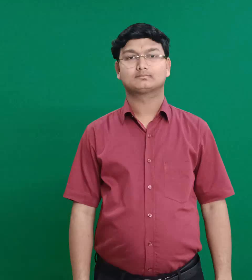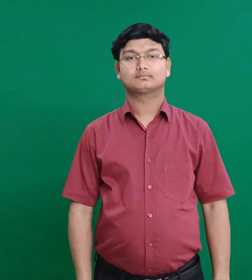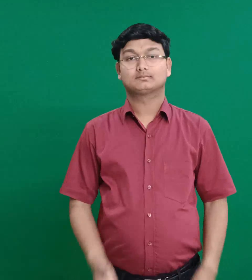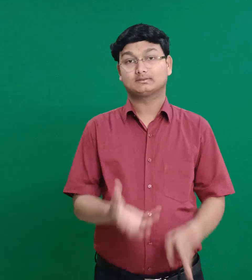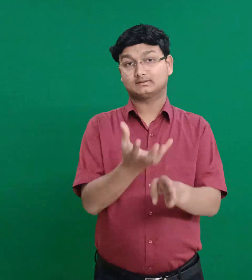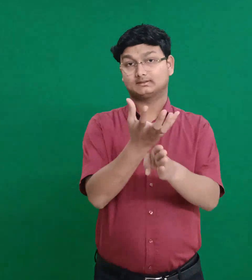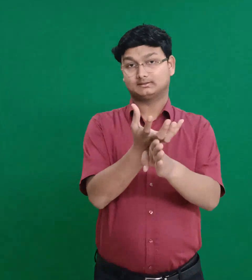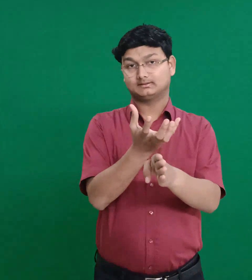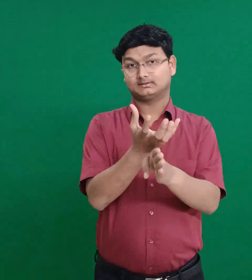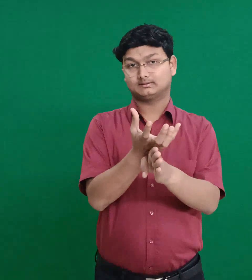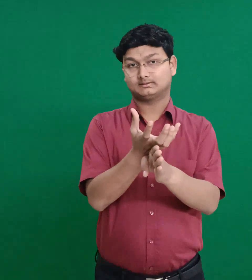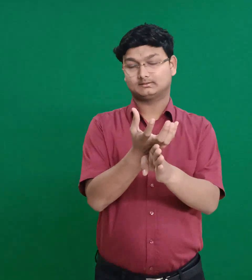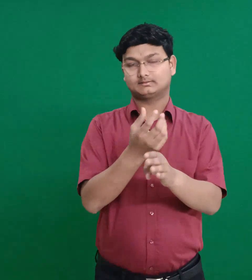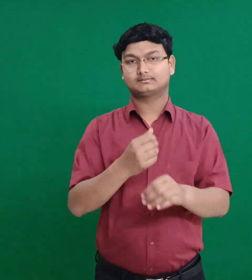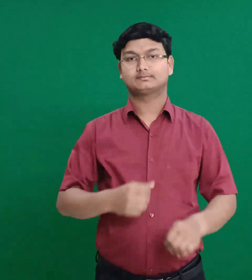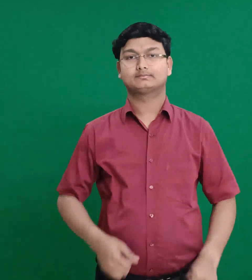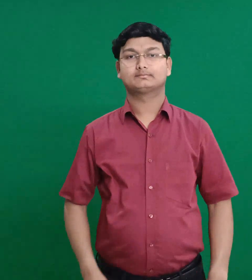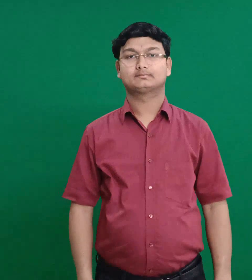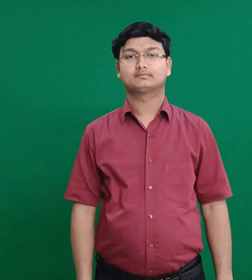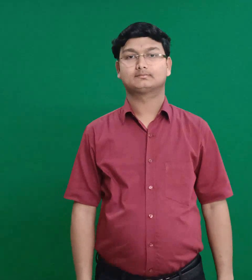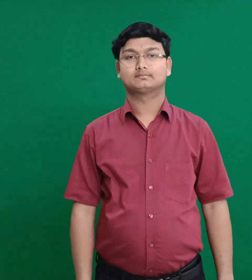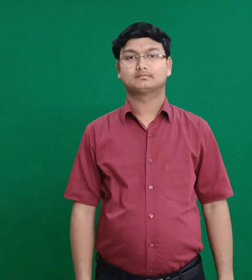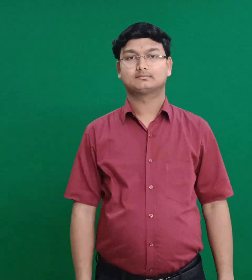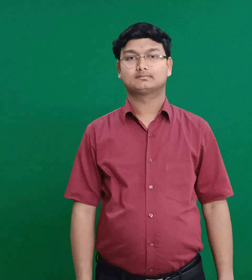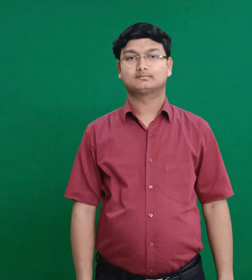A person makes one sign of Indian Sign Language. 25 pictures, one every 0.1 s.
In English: kiriath jearim
